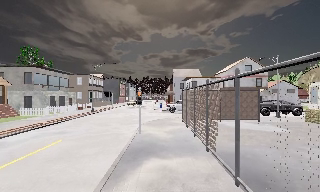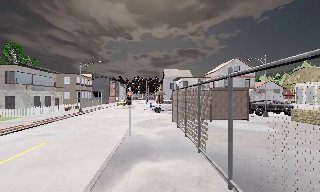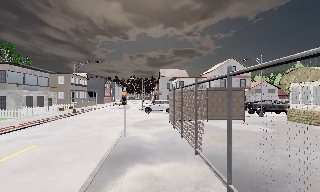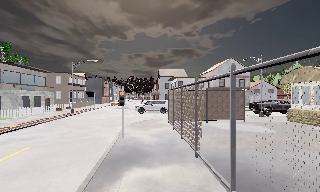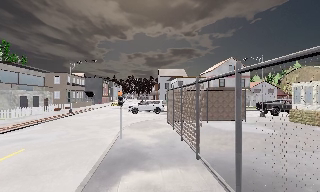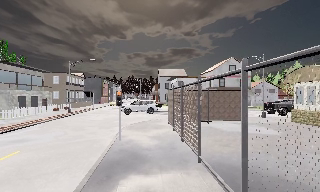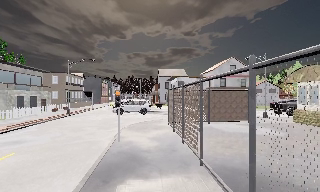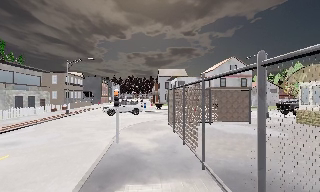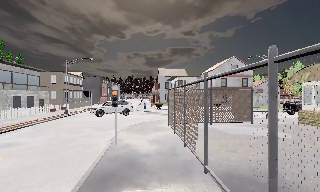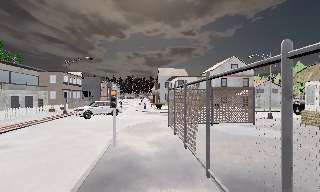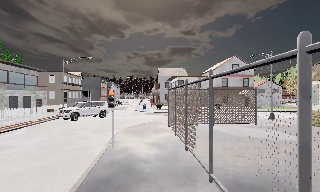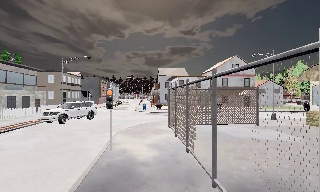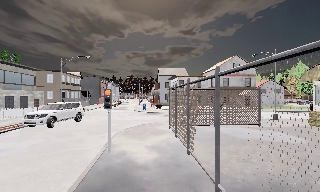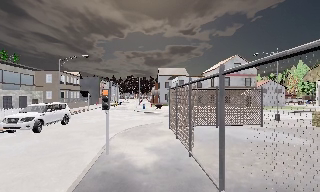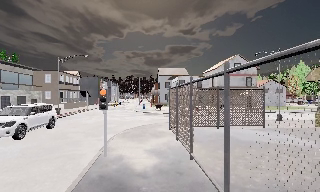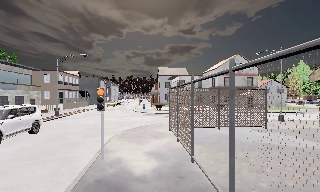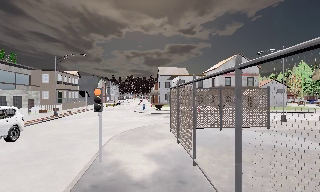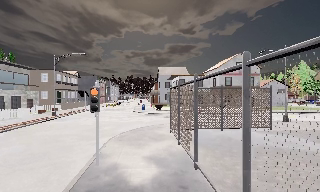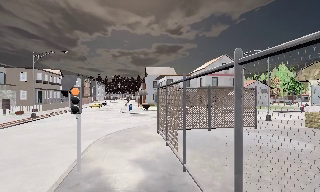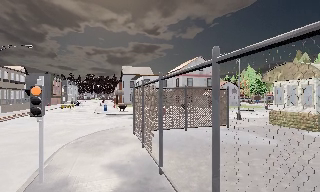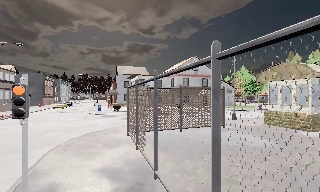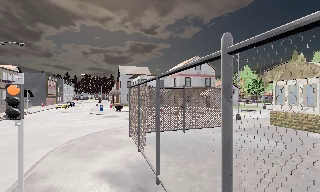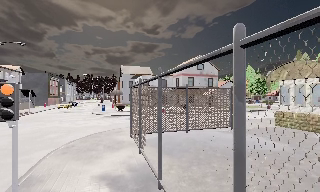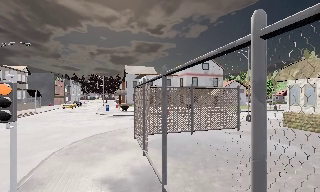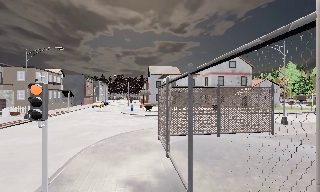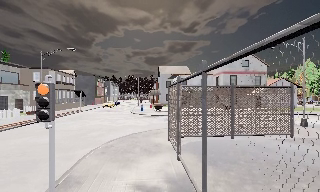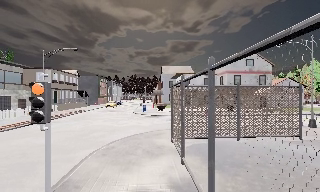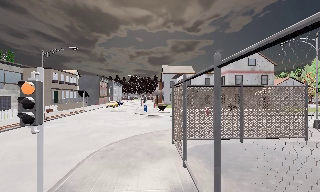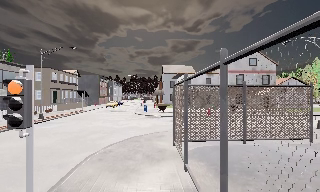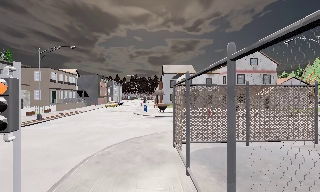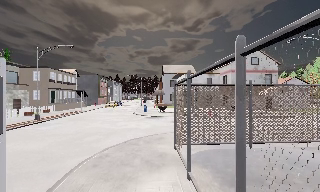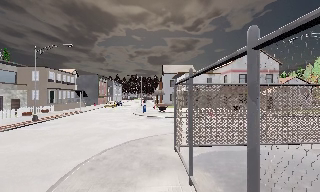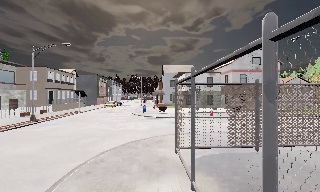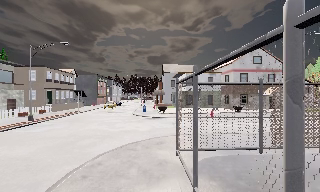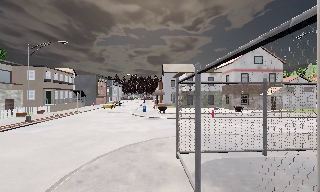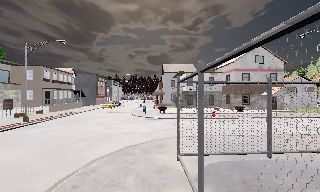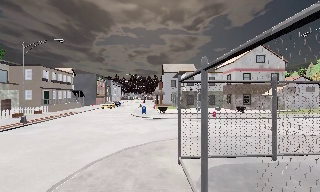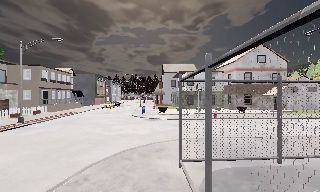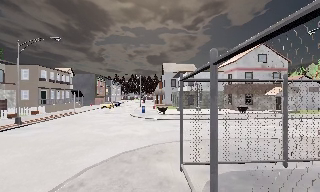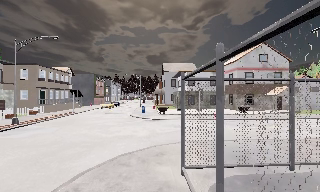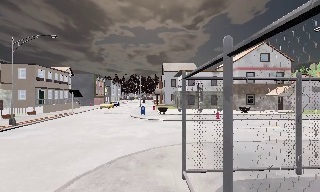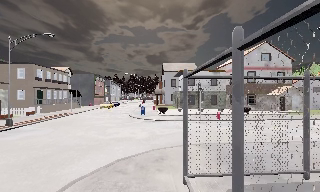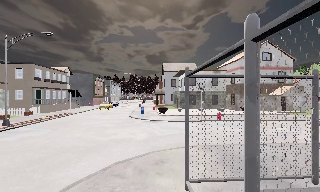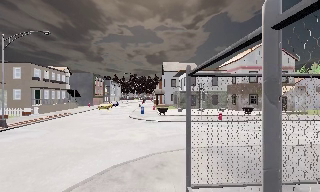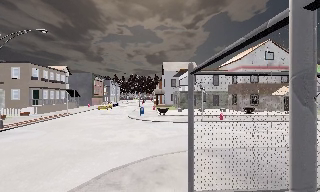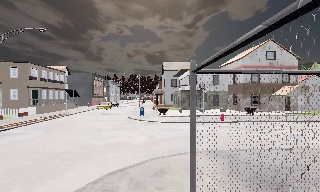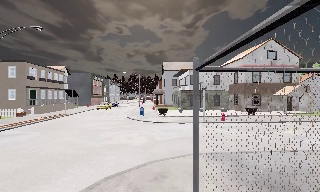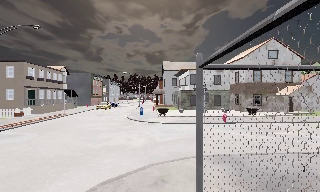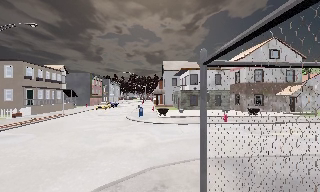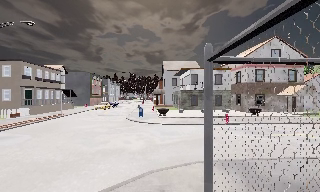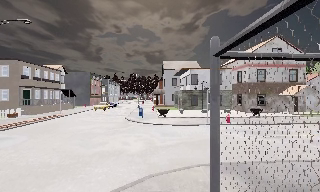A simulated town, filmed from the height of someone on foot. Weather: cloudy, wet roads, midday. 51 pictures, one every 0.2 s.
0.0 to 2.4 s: The camera travels forward, about 3.5 m, so what stands in front looms larger.
2.4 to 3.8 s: The camera swings to its right by about 15 degrees, and the scene slides to the left. It travels forward, about 2 m, so what stands in front looms larger.
3.8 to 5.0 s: The camera swings to its left by about 15 degrees, and the scene slides to the right. It travels forward, about 1.5 m, so what stands in front looms larger.
5.0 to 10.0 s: The camera travels forward, about 7 m, so what stands in front looms larger.
The film runs forward here.
